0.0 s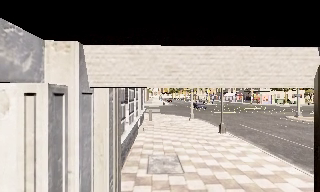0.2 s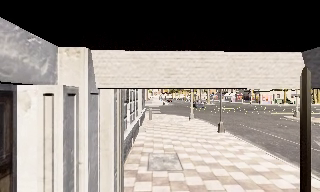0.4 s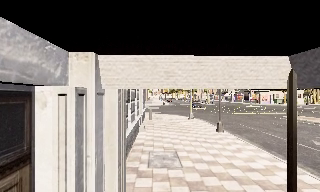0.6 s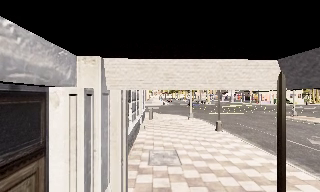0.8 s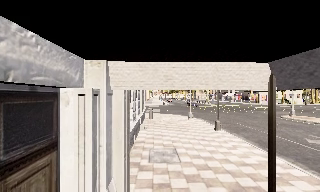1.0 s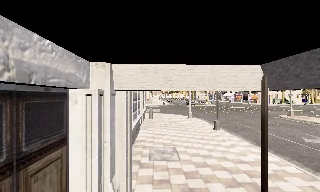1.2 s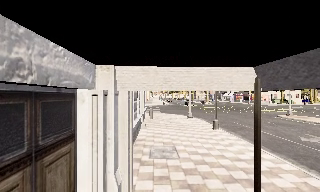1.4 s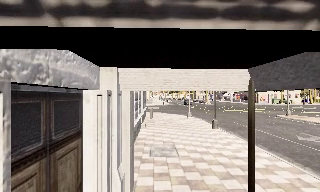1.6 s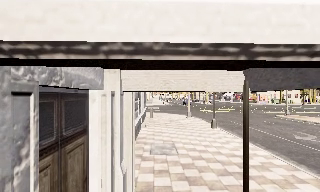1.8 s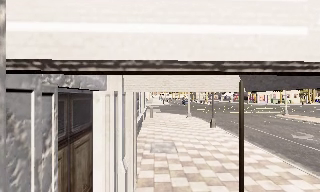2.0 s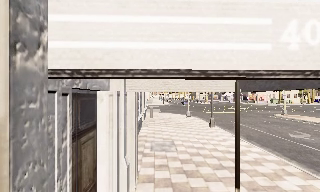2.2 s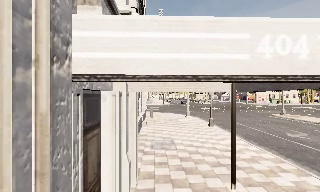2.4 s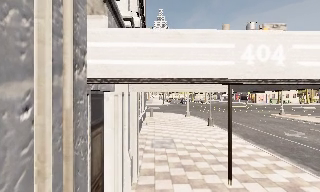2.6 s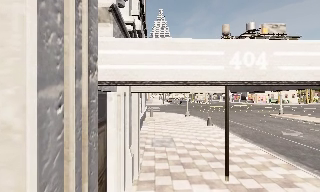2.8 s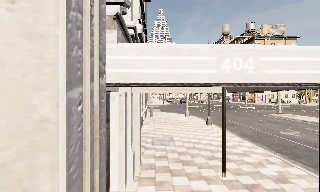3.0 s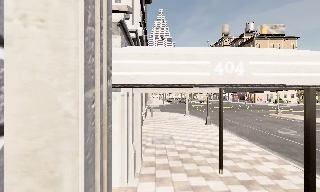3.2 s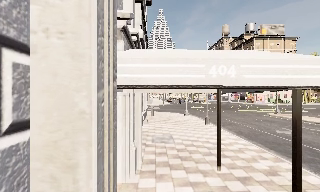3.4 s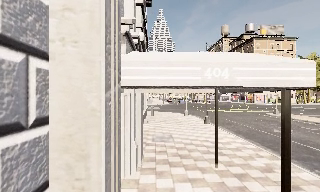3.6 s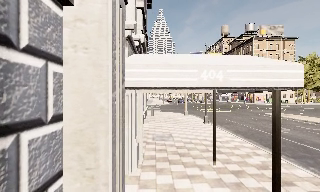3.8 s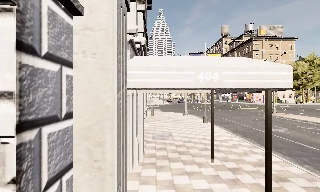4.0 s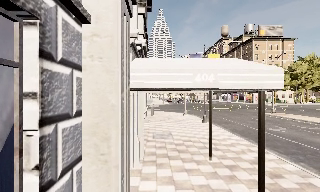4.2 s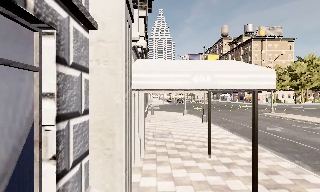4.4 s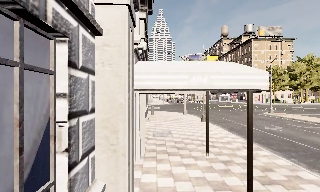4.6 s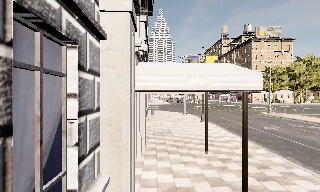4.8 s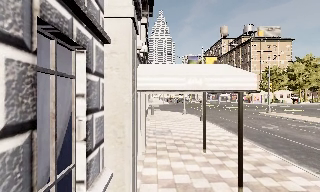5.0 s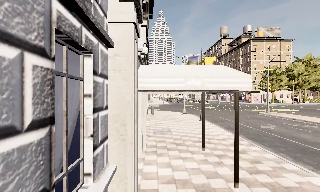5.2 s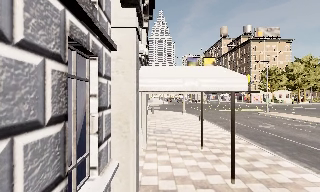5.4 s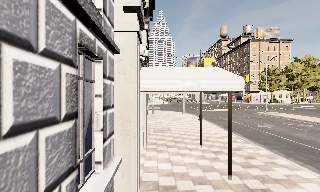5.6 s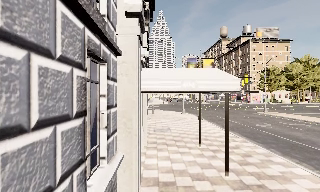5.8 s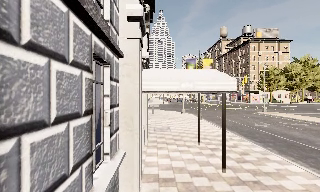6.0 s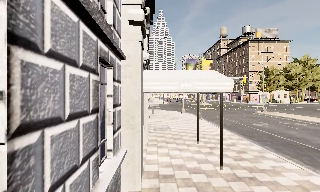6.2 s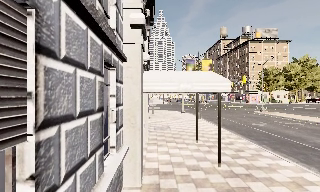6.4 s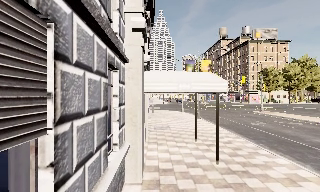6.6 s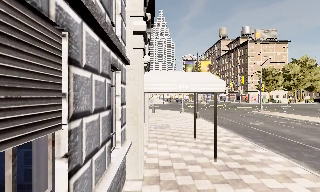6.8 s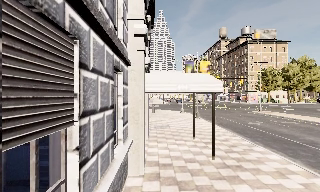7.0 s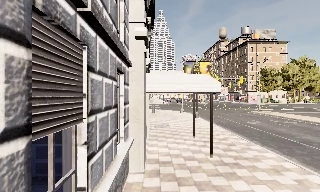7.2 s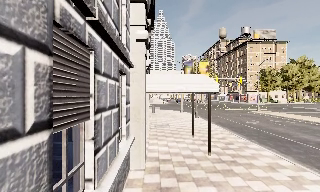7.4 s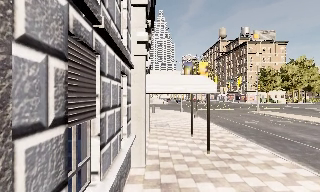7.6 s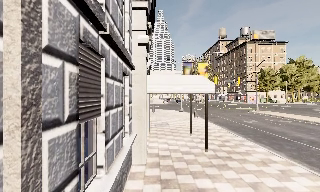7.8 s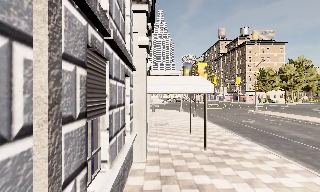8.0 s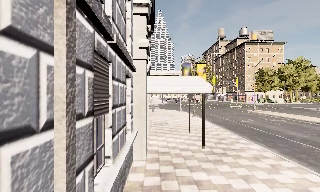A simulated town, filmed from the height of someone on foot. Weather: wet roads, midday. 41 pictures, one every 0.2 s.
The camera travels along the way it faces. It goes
backward.
0.0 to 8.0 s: The camera travels backward, about 8 m, so what stands in front gets smaller.
The film runs backward here.
